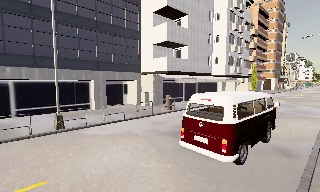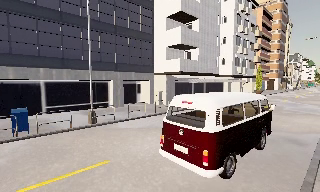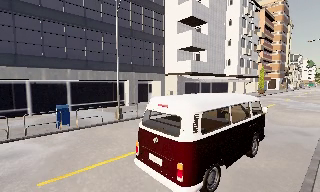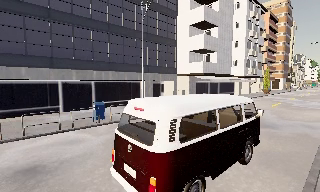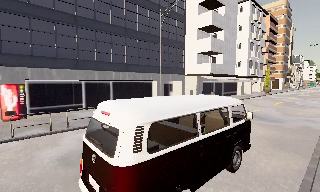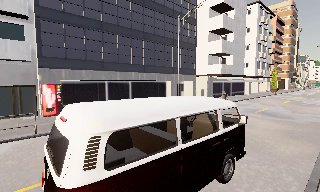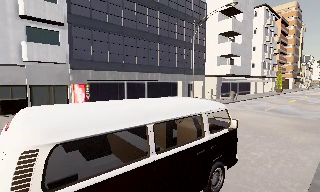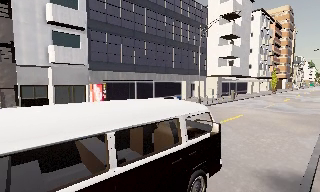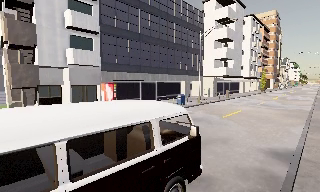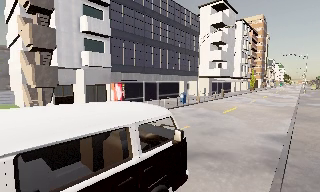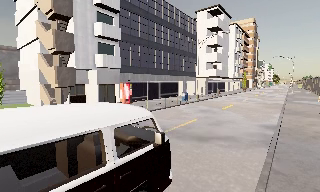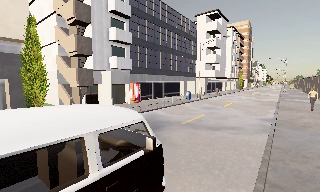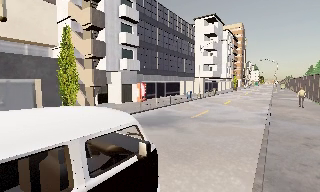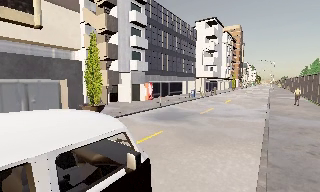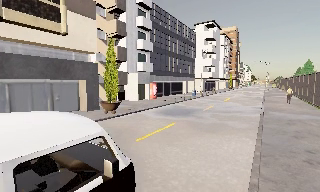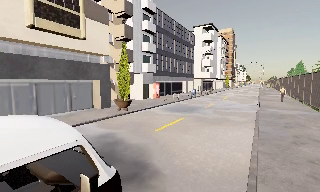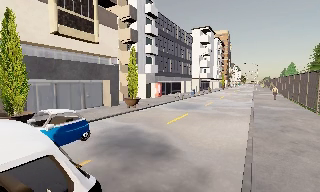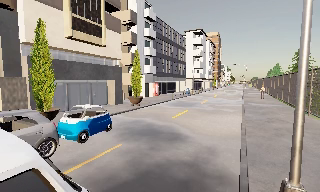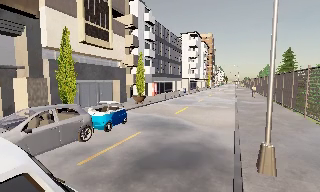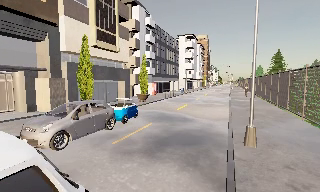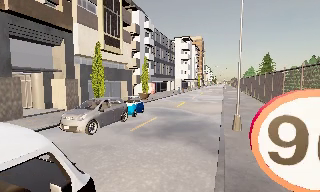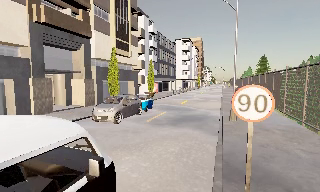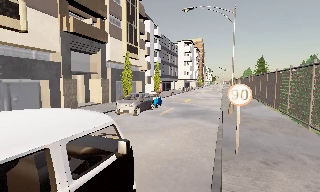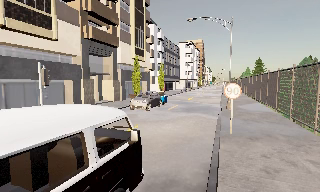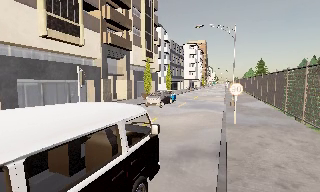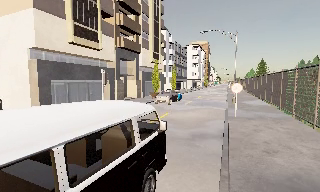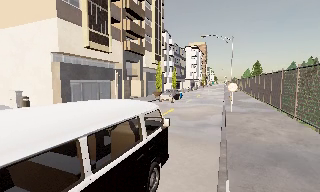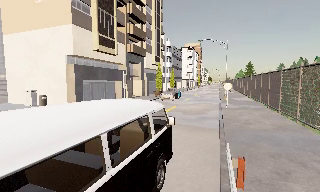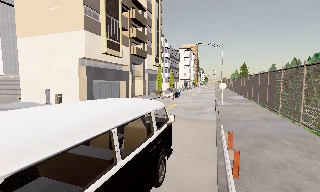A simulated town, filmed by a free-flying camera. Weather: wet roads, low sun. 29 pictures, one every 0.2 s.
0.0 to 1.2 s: The camera travels to its left and backward, about 10 m, so close, fixed things drift to the right.
1.2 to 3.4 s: The camera pans to its right, which is clockwise from overhead, by about 25 degrees. It travels backward and to its left, about 19 m, so what stands in front gets smaller.
3.4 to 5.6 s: The camera travels backward and to its left, about 20 m, so what stands in front gets smaller.
The film runs backward here.
